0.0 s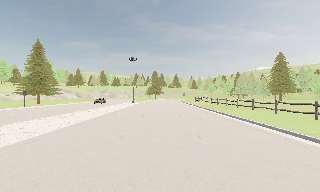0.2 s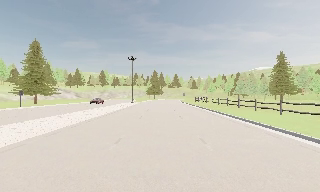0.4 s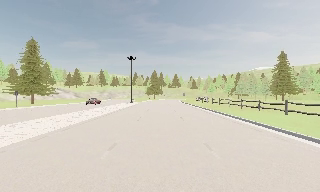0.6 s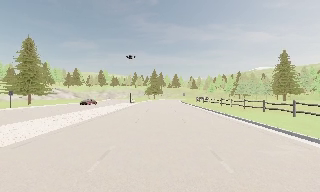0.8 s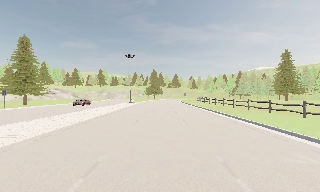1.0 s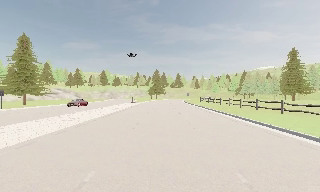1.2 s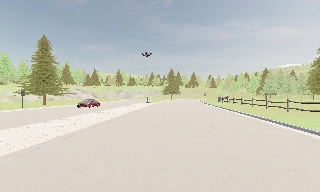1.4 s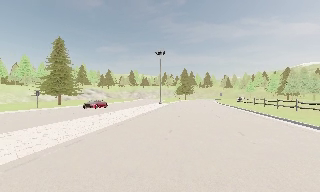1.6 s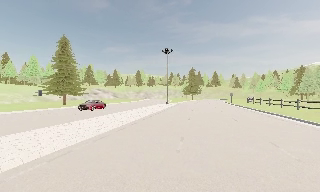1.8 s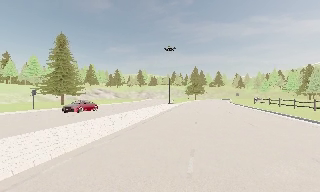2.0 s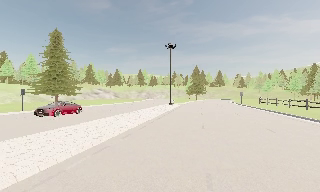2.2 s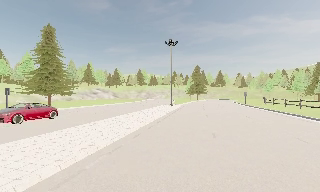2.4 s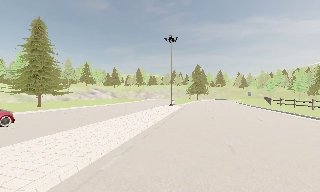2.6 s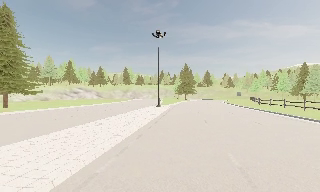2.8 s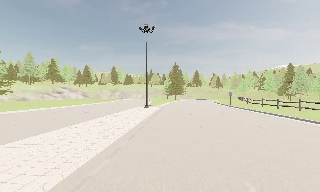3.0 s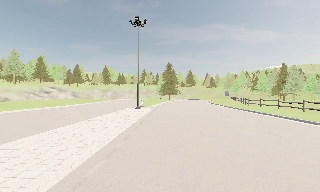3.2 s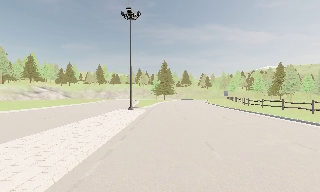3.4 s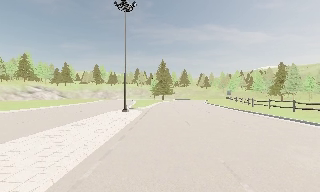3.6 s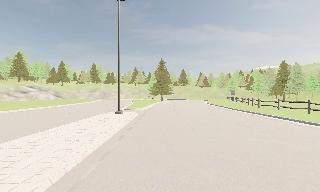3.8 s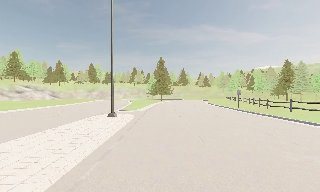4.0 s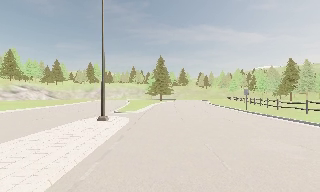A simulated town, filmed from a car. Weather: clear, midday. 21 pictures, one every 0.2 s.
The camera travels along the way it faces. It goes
forward.
0.0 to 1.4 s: The camera pans to its left, which is counterclockwise from overhead, by about 10 degrees. It travels forward, about 7 m, so what stands in front looms larger. It gains speed.
1.4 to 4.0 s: The camera pans to its right, which is clockwise from overhead, by about 10 degrees. It travels forward, about 25 m, so what stands in front looms larger.
The film runs forward here.
